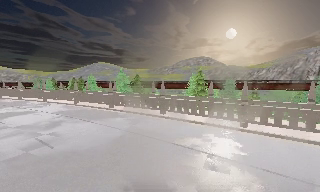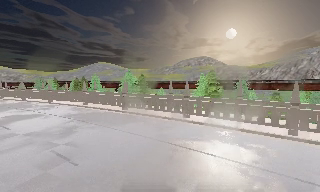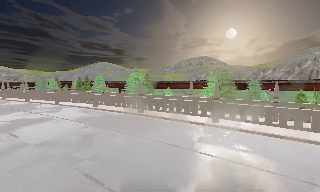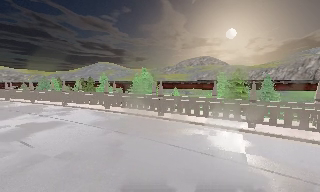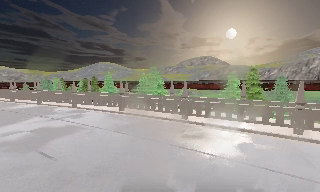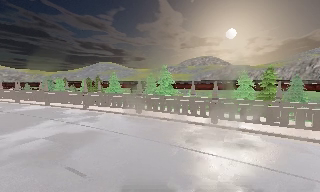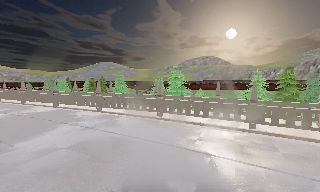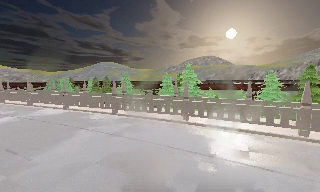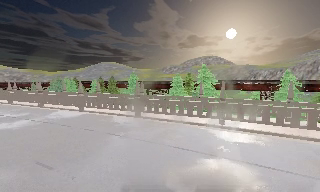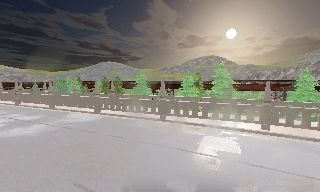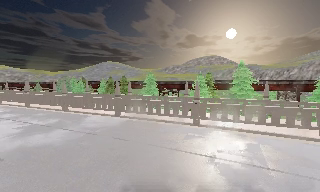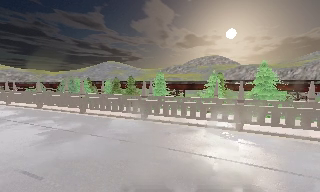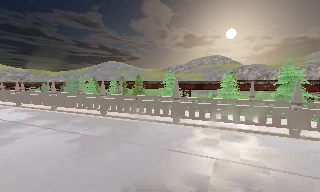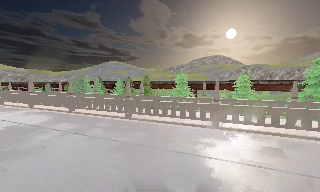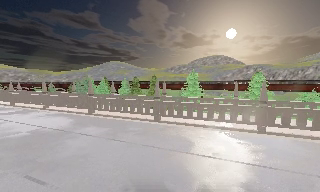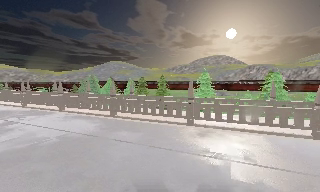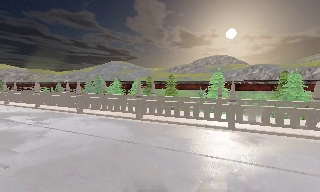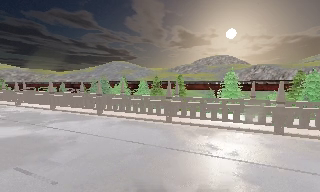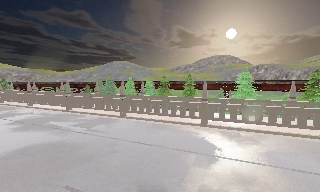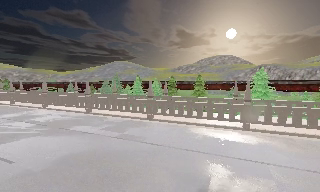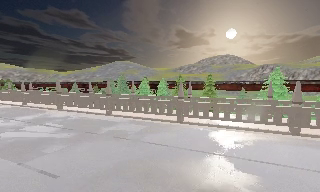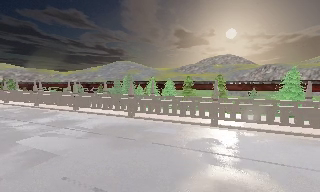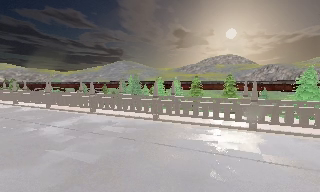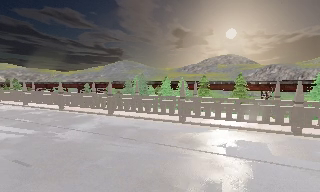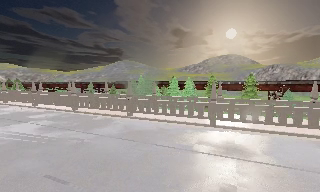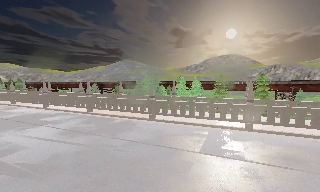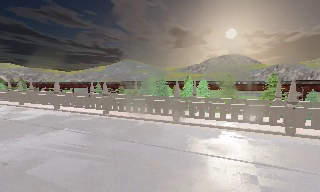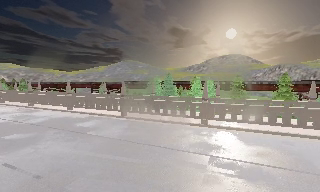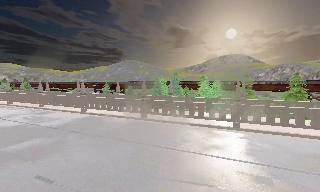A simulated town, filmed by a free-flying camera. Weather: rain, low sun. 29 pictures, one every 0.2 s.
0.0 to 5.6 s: The camera travels to its left and forward, about 60 m, so close, fixed things drift to the right.
The film runs forward here.
